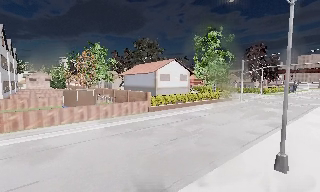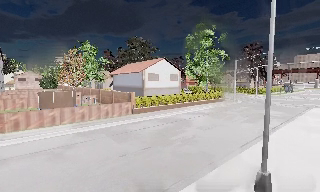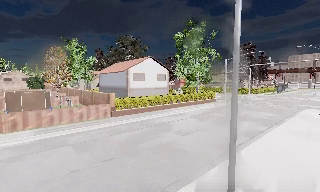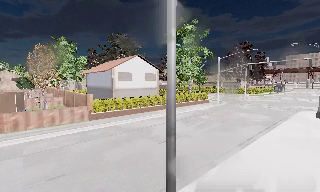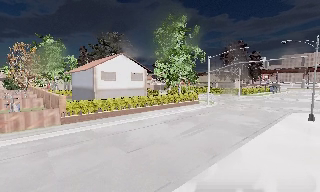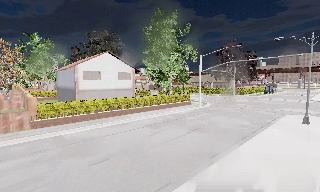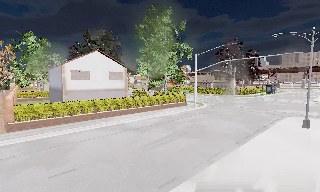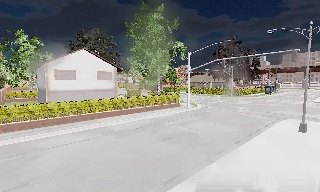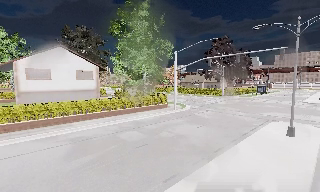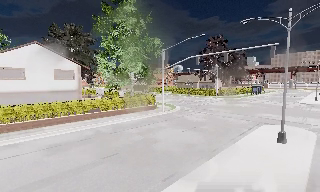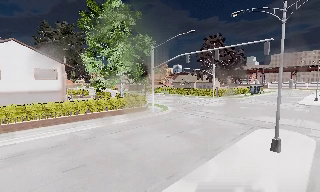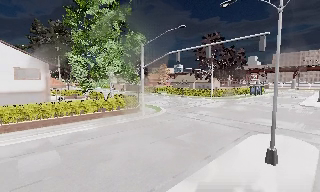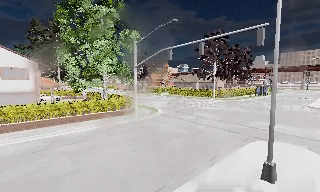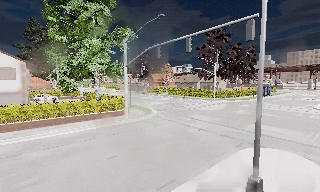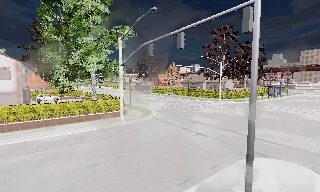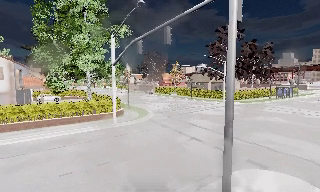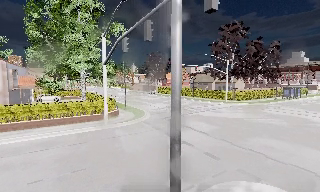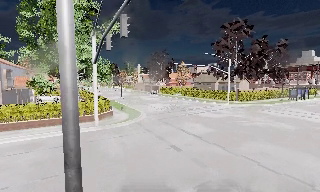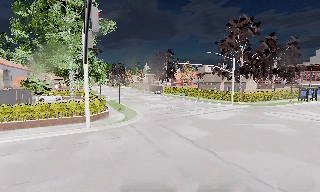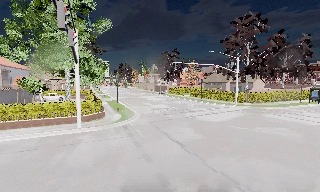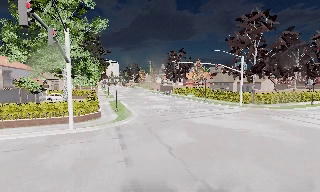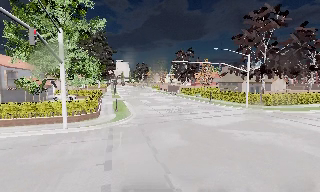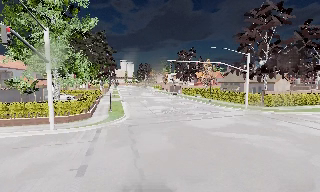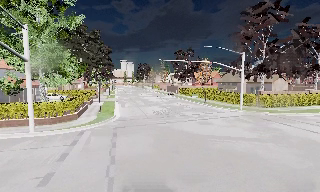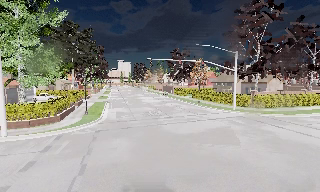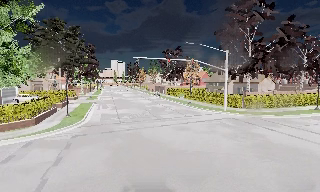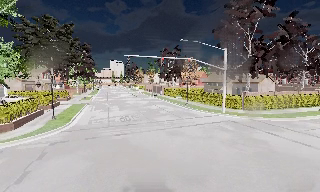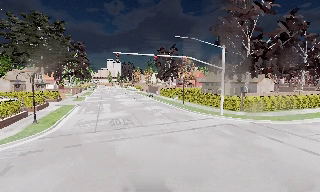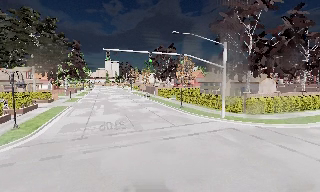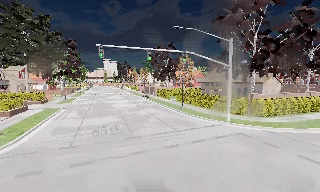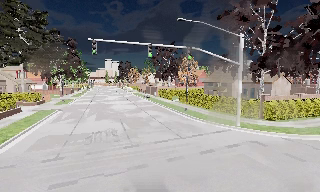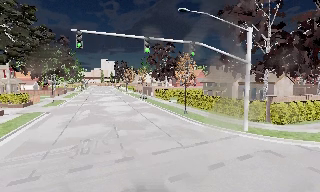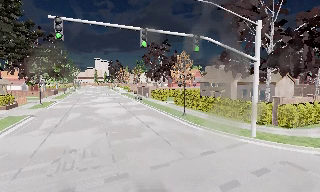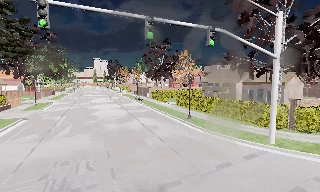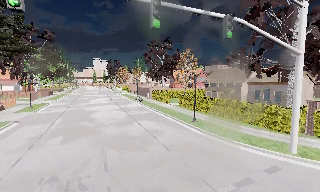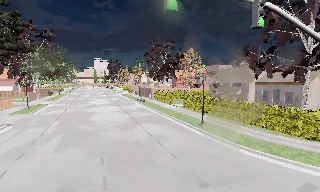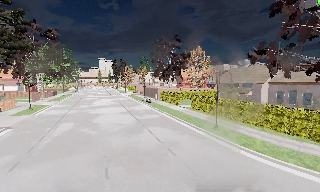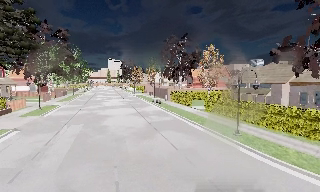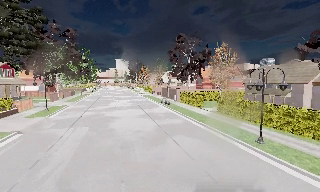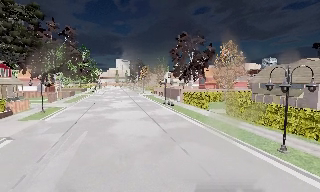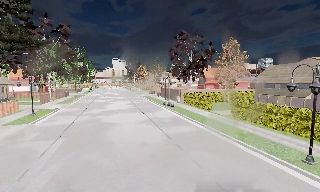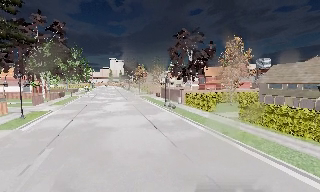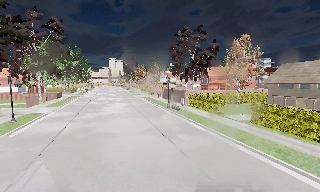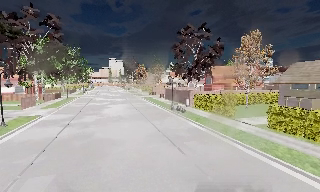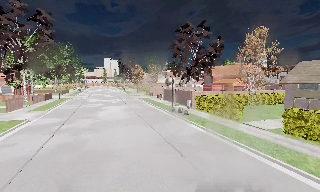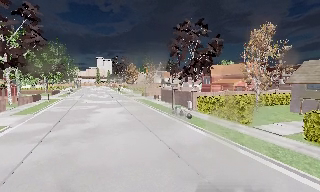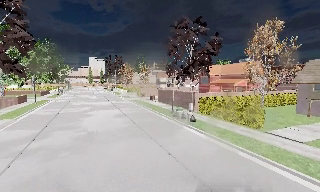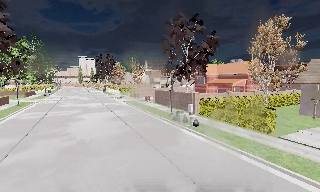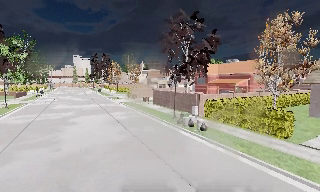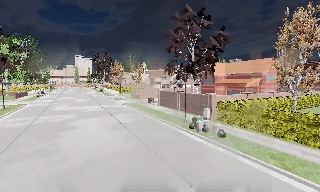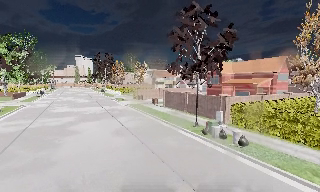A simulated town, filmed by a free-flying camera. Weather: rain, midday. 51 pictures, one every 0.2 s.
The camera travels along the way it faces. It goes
forward.
0.0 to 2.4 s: The camera travels to its right and forward, about 25 m, so close, fixed things drift to the left.
2.4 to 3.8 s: The camera pans to its left, which is counterclockwise from overhead, by about 15 degrees. It travels to its right and forward, about 10 m, so close, fixed things drift to the left.
3.8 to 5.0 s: The camera travels to its right and forward, about 8 m, so close, fixed things drift to the left.
5.0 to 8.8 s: The camera travels forward, about 25 m, so what stands in front looms larger.
8.8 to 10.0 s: The camera travels forward and to its left, about 10 m, so what stands in front looms larger.
The film runs forward here.
